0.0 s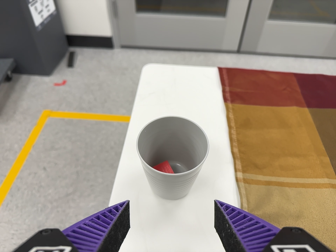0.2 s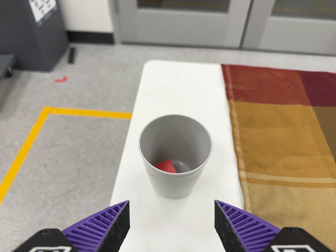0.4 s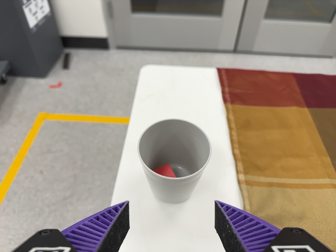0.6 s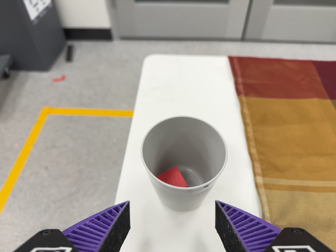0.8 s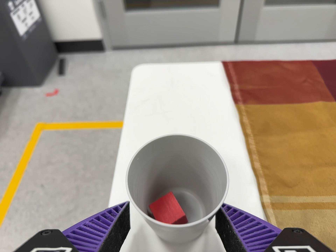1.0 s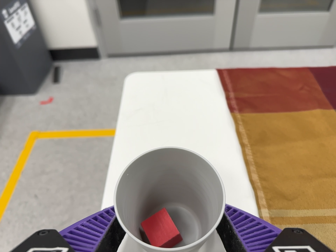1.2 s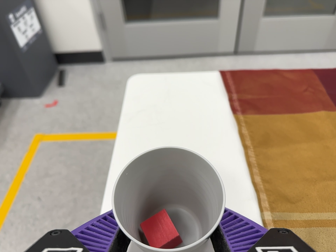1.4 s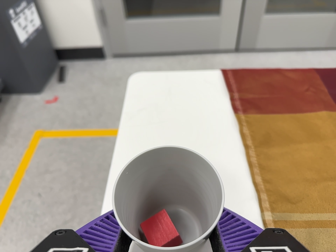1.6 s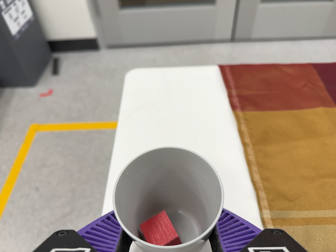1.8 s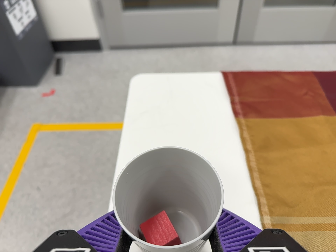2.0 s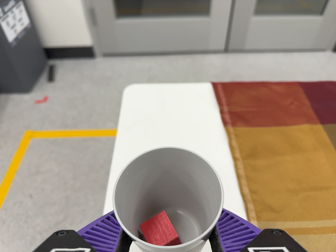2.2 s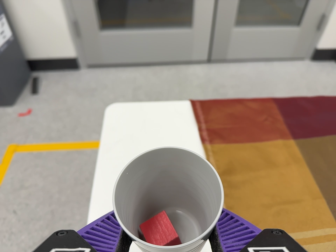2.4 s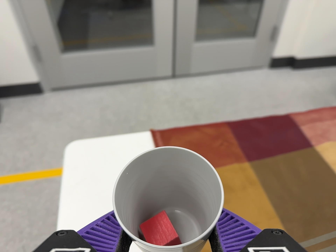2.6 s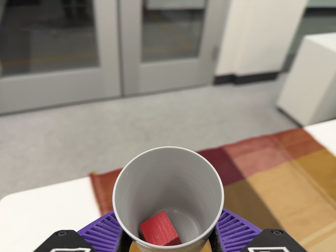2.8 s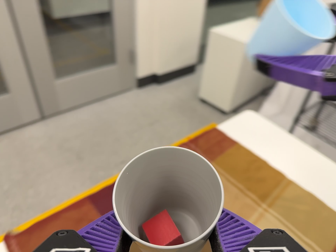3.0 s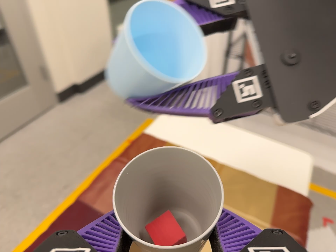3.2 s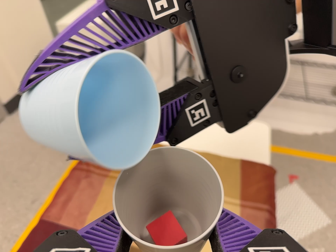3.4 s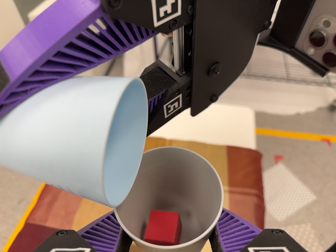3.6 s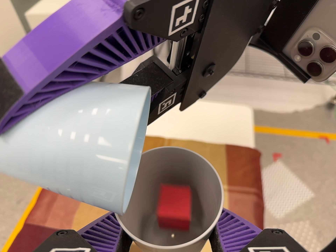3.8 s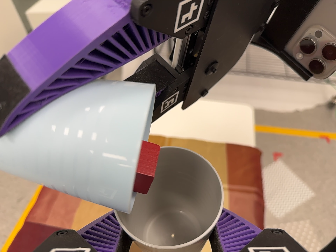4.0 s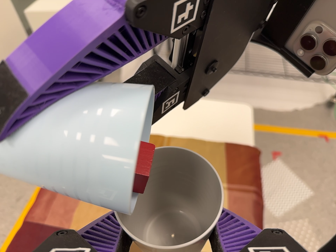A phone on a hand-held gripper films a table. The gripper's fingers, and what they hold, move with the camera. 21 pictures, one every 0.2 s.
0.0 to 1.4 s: The camera travels forward, about 10 cm, so what stands in front looms larger.
1.4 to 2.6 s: The scene slides to the left, as the camera pans about 20 degrees to its right. It travels toward the top of its view, backward and to its right, about 16 cm, so close, fixed things drift downward. It rolls about its line of sight by about 10 degrees, and the scene rotates counterclockwise.
2.6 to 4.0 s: The camera pans to its right by about 40 degrees. It travels to its right, toward the top of its view and forward, about 16 cm, so close, fixed things drift to the left. Its aim tips toward the bottom of its view by about 10 degrees. It rolls about its line of sight by about 45 degrees, and the scene rotates counterclockwise.
The film runs backward here.
